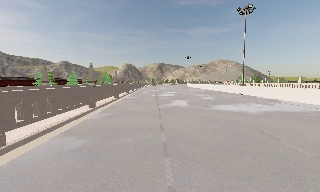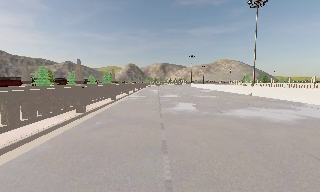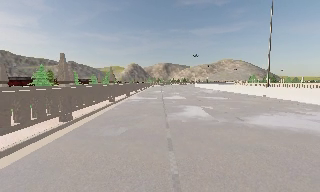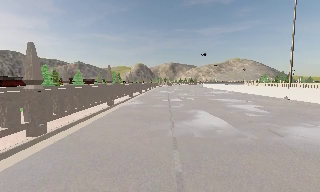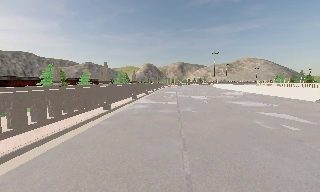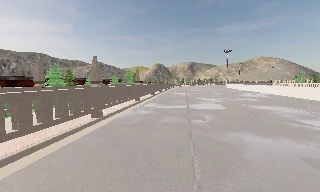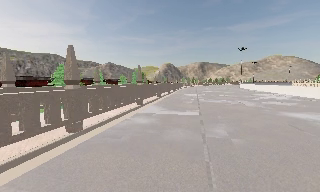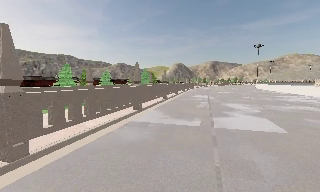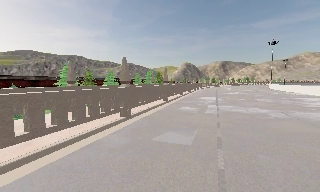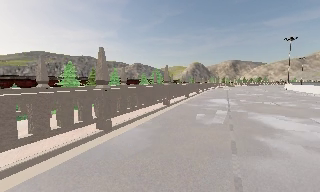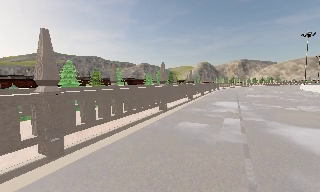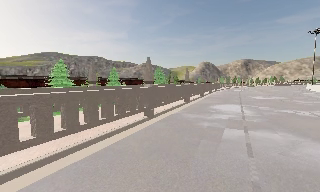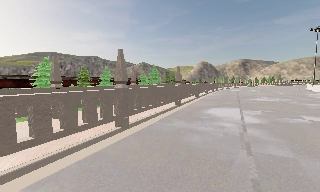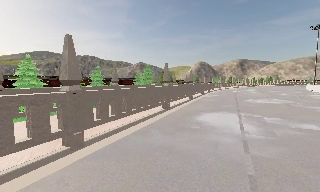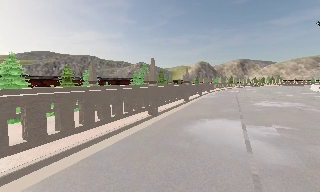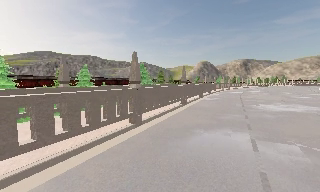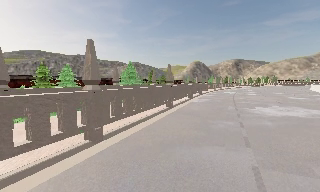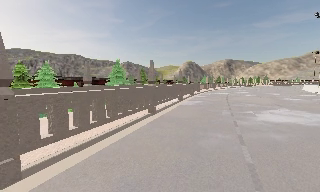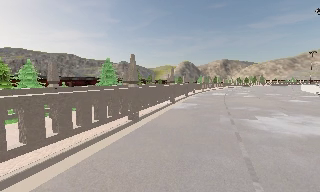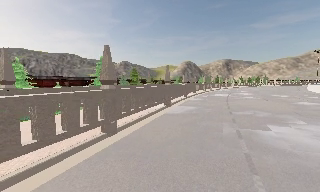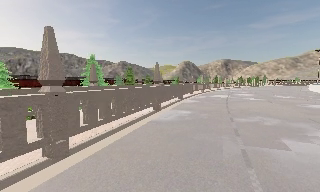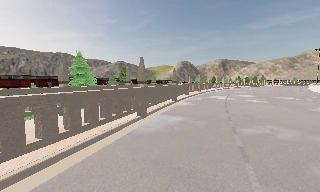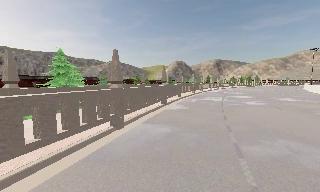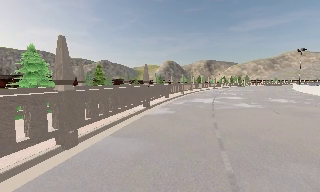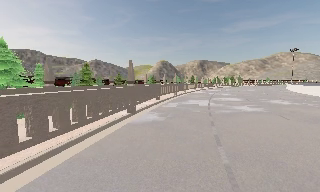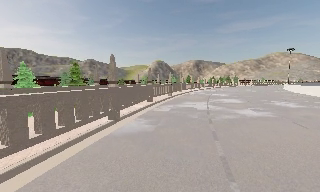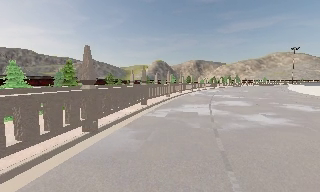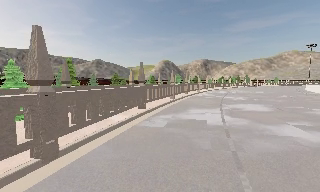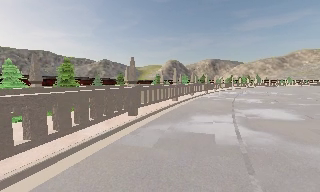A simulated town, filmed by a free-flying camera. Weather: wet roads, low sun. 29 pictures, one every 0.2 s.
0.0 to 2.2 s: The camera pans to its left, which is counterclockwise from overhead, by about 30 degrees. It travels forward, about 20 m, so what stands in front looms larger.
2.2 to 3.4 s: The camera travels forward and to its right, about 11 m, so what stands in front looms larger.
3.4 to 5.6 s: The camera travels forward, about 20 m, so what stands in front looms larger.
The film runs backward here.
